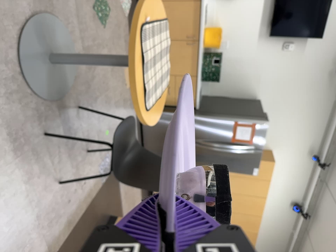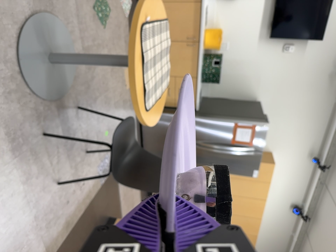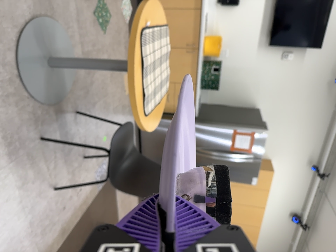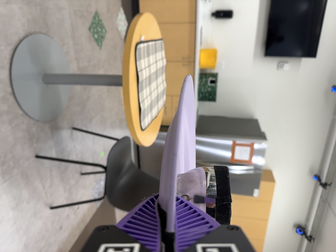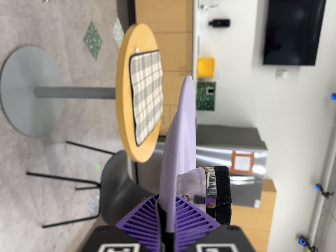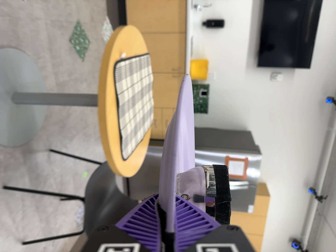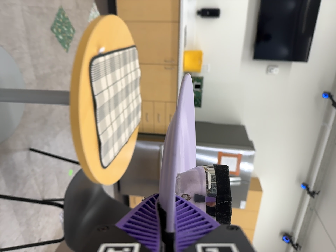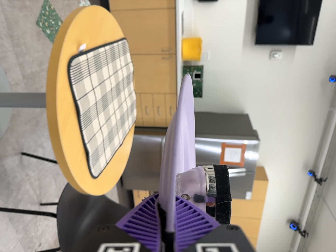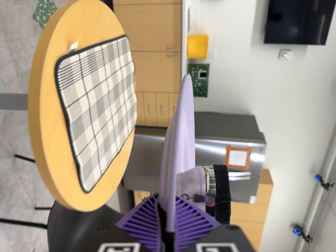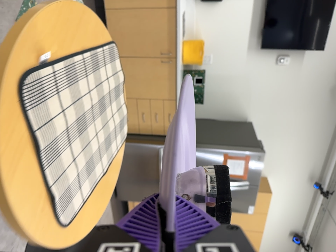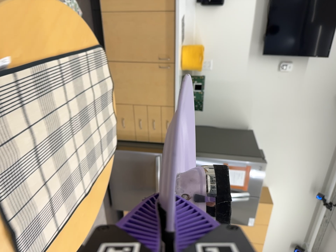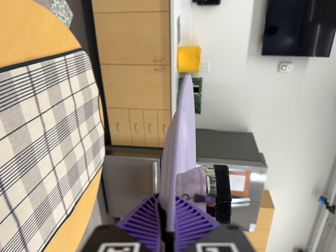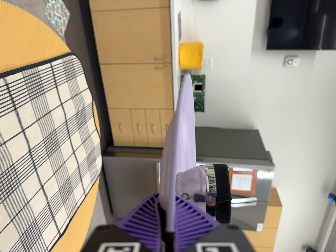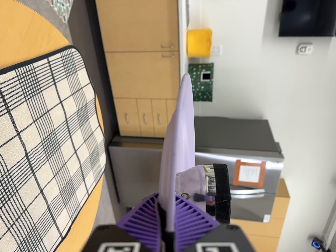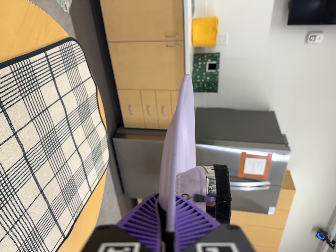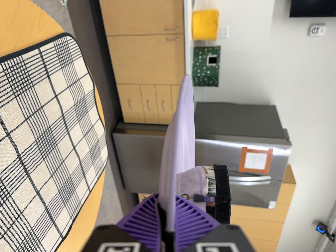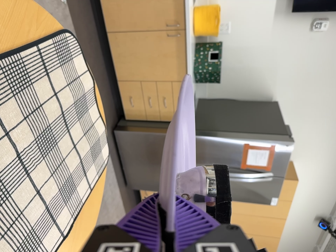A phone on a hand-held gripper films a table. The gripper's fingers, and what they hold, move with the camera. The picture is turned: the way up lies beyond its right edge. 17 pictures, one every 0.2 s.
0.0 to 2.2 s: The camera travels forward and toward the top of its view, about 100 cm, so what stands in front looms larger.
2.2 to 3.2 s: The camera travels forward and toward the top of its view, about 20 cm, so what stands in front looms larger. Its aim tips toward the bottom of its view by about 10 degrees.
The film runs forward here.
